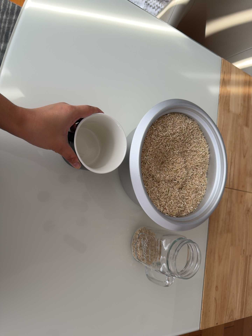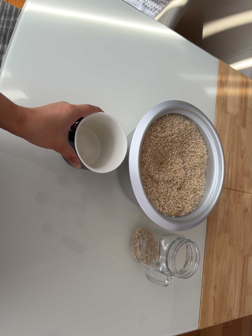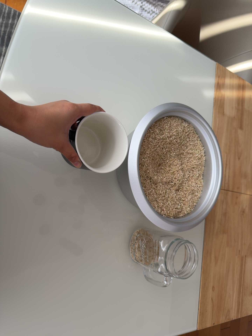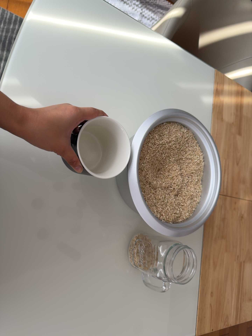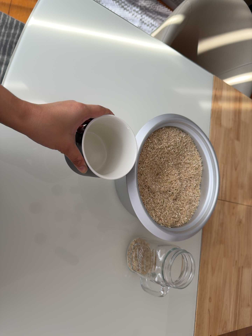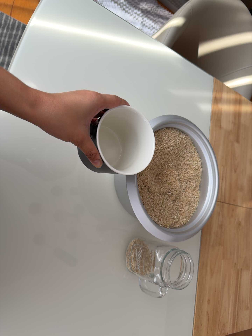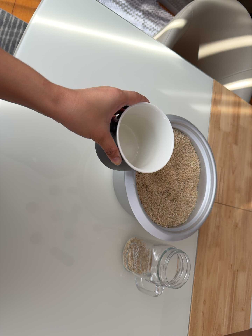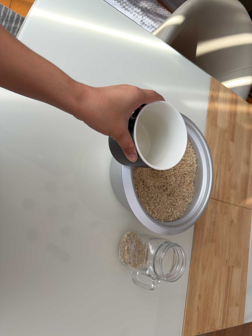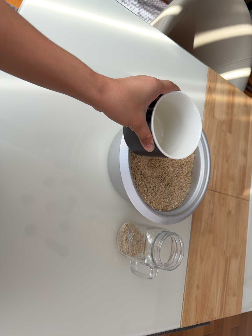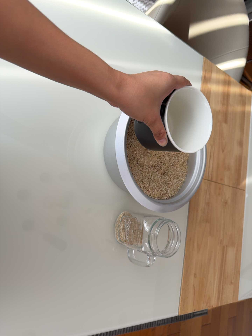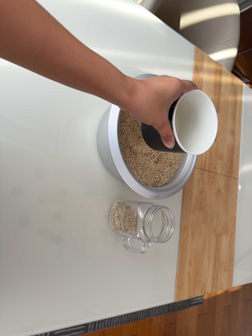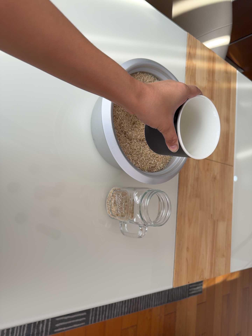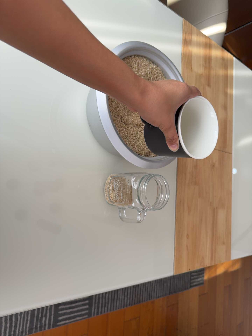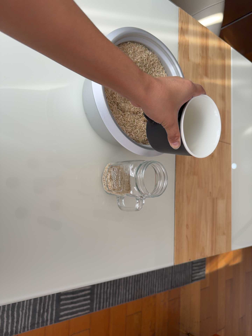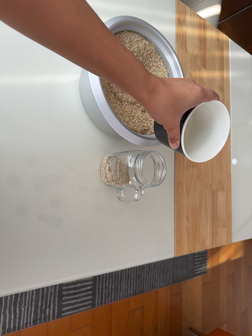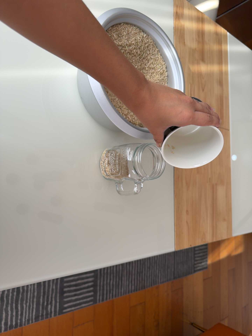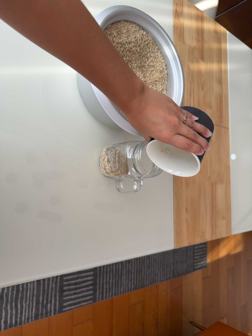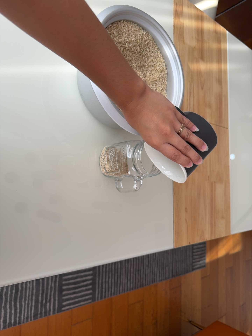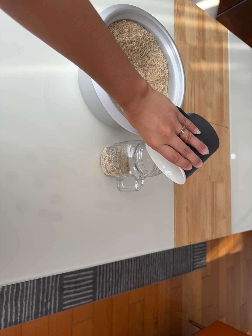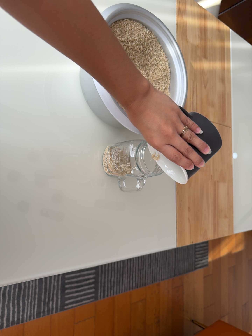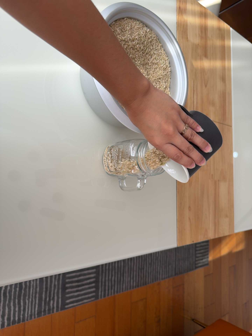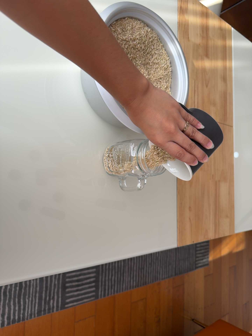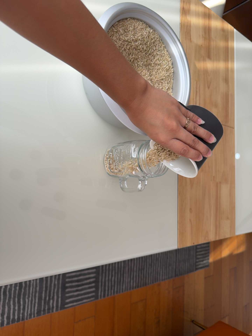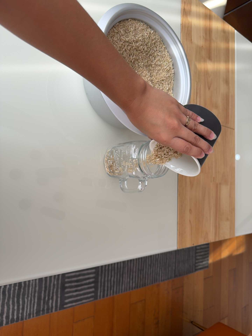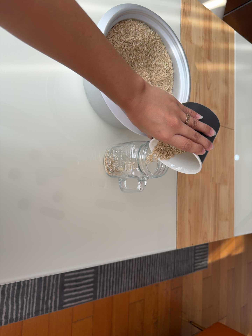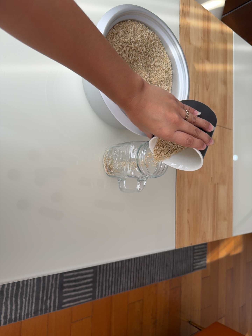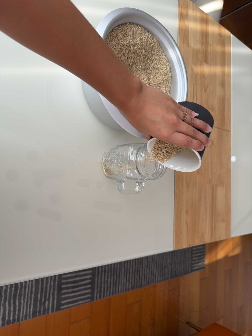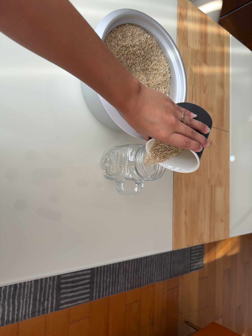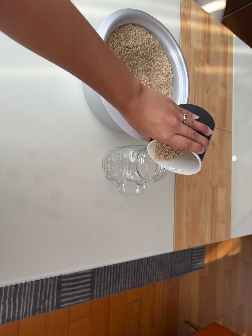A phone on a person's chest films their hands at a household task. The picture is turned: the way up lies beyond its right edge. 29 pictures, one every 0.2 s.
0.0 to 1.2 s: The camera shifts only a little, or ends up much as it began.
1.2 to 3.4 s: The camera travels toward the bottom of its view, about 14 cm, so close, fixed things drift upward.
3.4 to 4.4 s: The camera keeps its place and its aim.
4.4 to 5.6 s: The camera shifts only a little, or ends up much as it began.
The film runs backward here.
